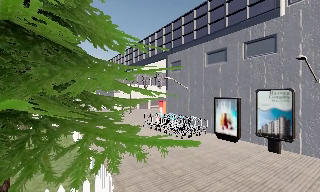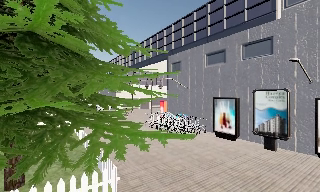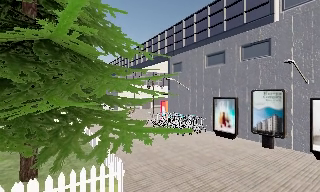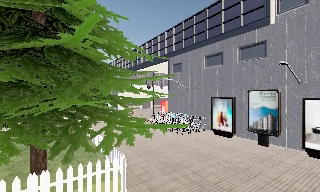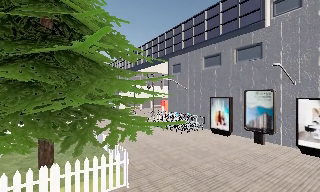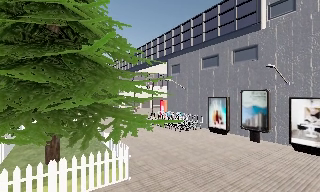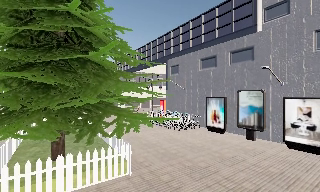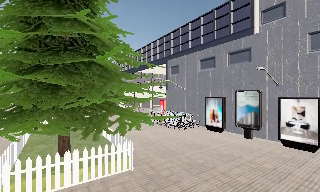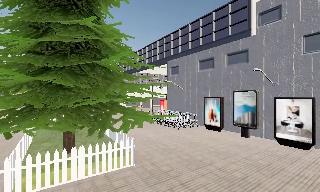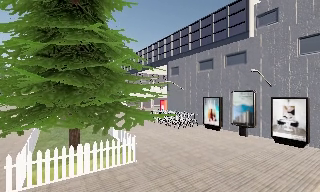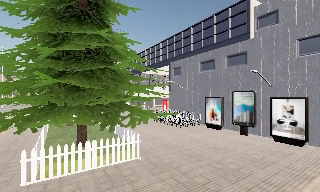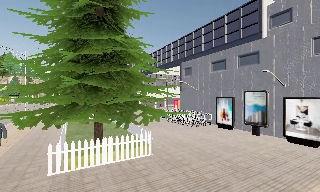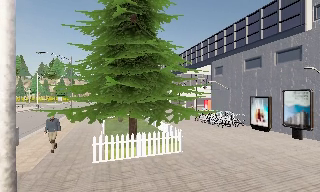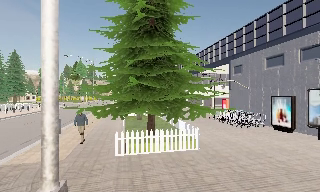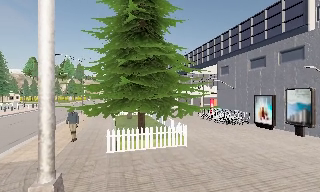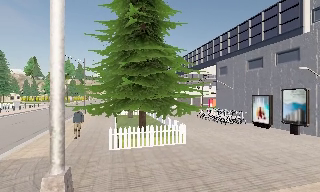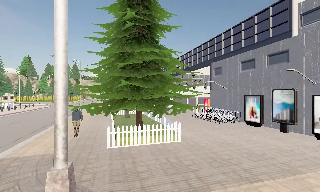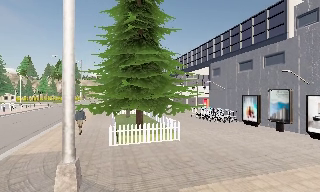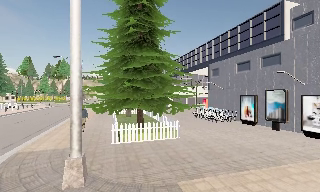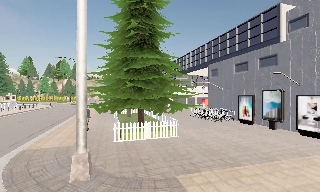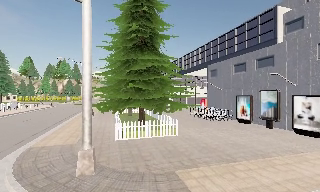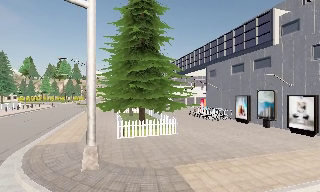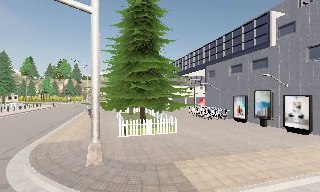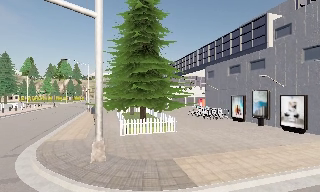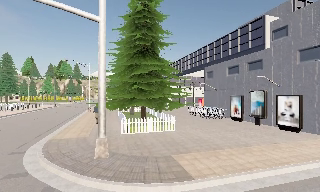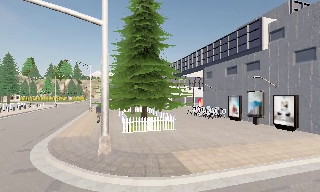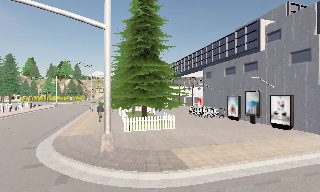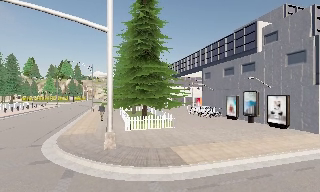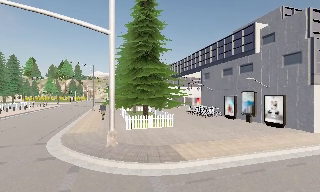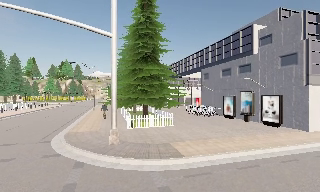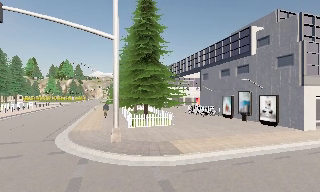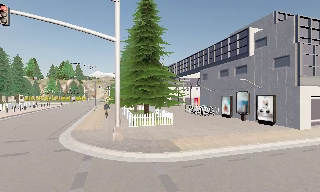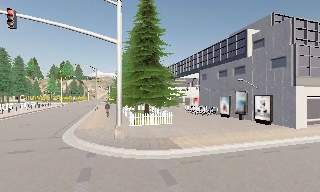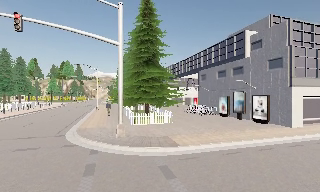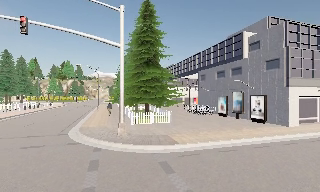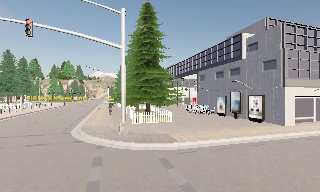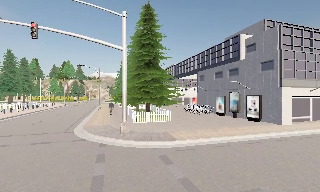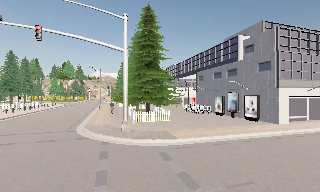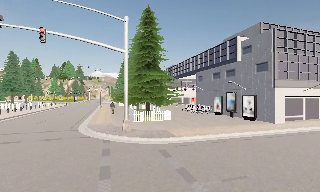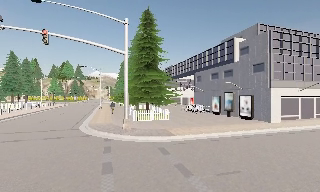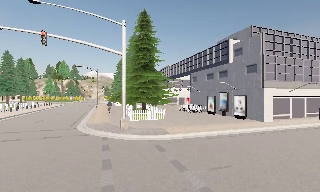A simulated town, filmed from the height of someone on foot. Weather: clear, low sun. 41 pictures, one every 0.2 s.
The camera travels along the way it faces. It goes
backward.
0.0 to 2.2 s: The camera travels backward, about 3.5 m, so what stands in front gets smaller.
2.2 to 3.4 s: The camera pans to its left, which is counterclockwise from overhead, by about 10 degrees. It travels backward, about 2 m, so what stands in front gets smaller.
3.4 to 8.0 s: The camera travels backward, about 8 m, so what stands in front gets smaller.
The film runs backward here.
